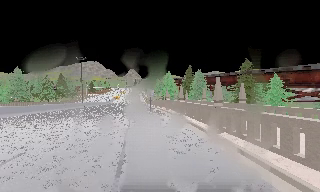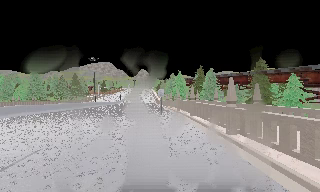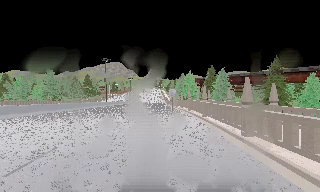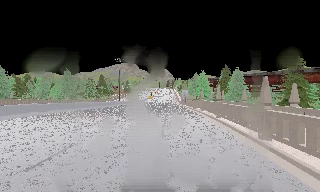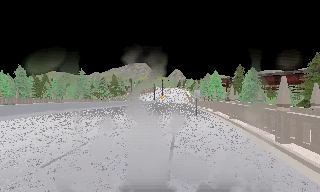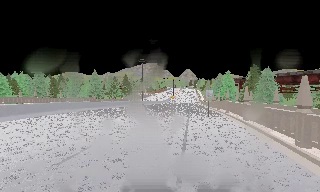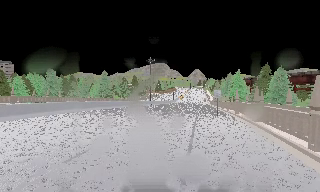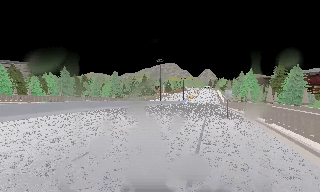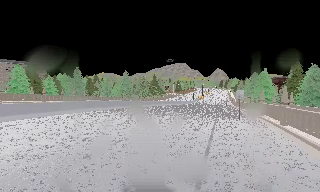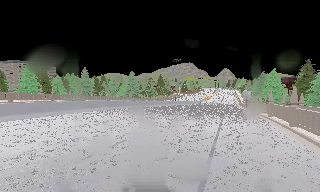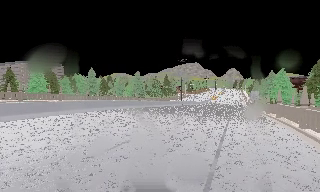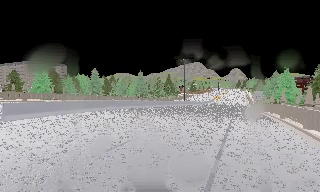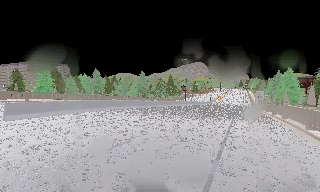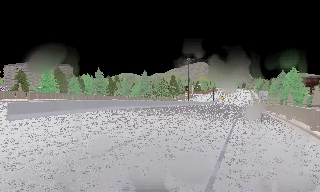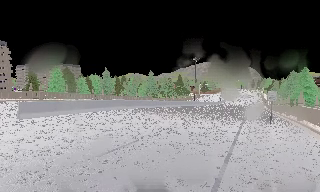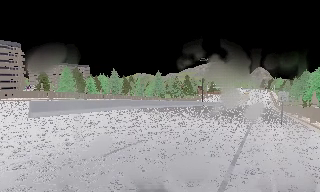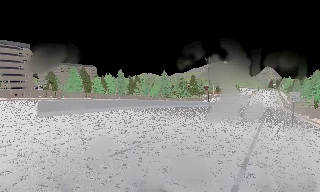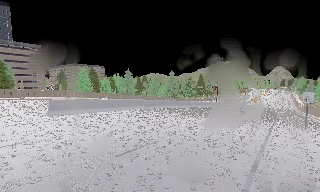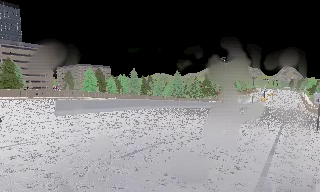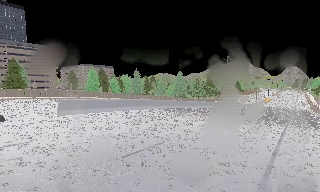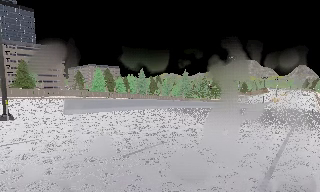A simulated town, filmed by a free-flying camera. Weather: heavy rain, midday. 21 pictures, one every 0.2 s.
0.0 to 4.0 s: The camera pans to its left, which is counterclockwise from overhead, by about 50 degrees. It travels forward and to its right, about 1 m.
The film runs forward here.
